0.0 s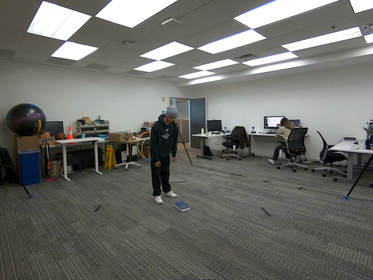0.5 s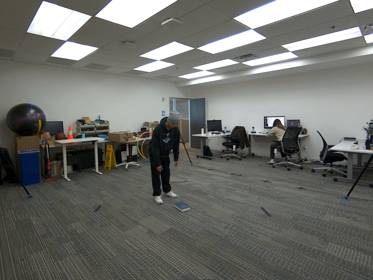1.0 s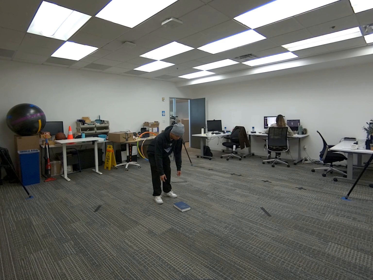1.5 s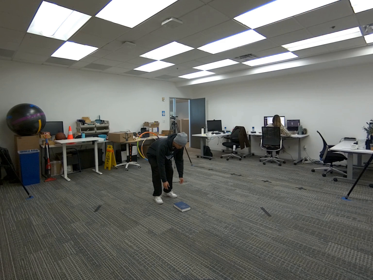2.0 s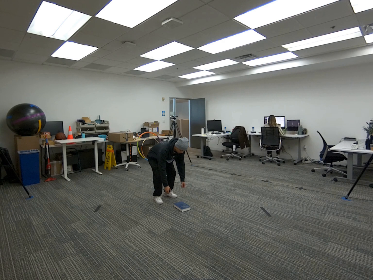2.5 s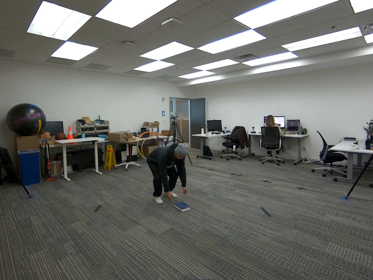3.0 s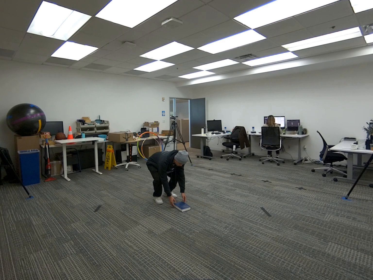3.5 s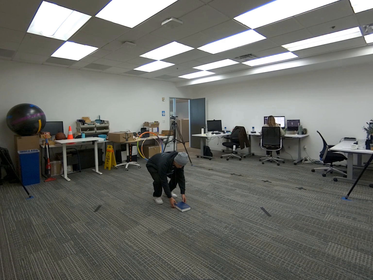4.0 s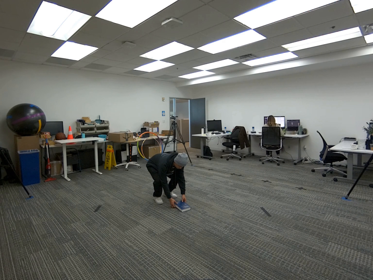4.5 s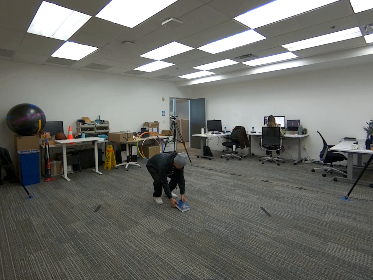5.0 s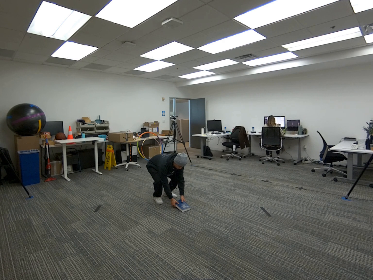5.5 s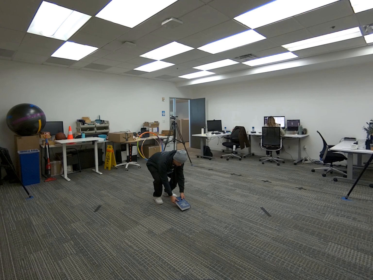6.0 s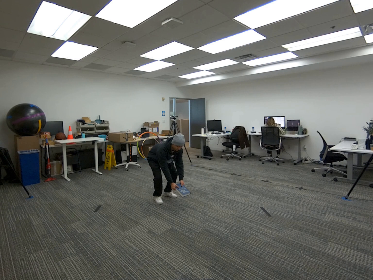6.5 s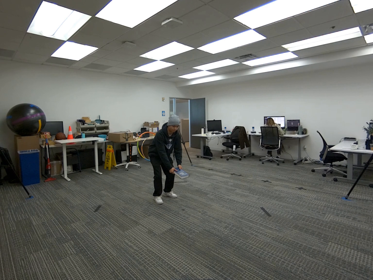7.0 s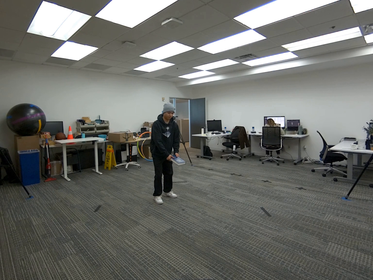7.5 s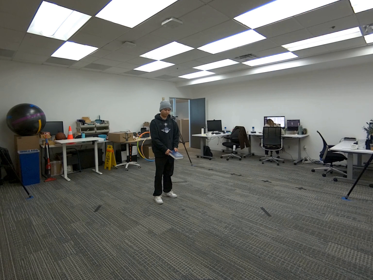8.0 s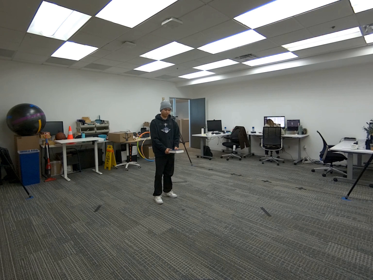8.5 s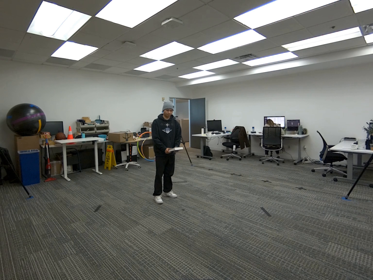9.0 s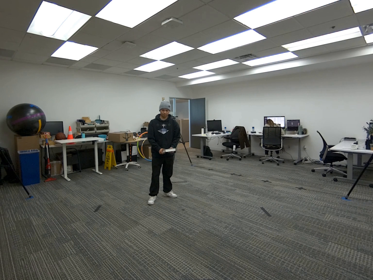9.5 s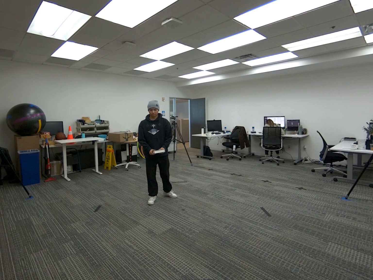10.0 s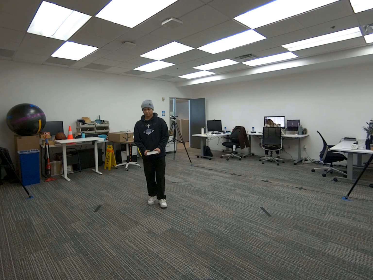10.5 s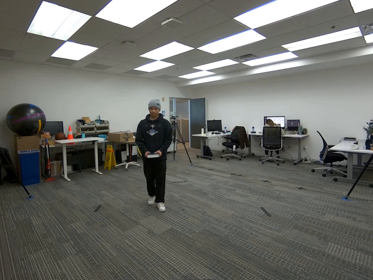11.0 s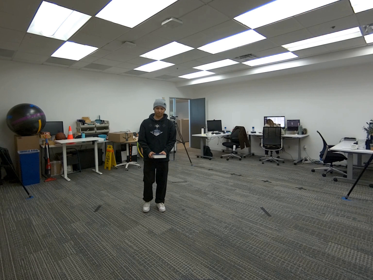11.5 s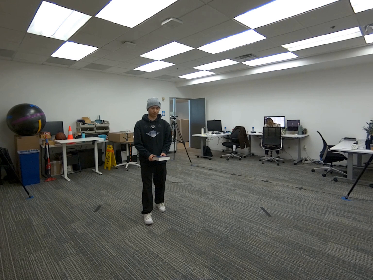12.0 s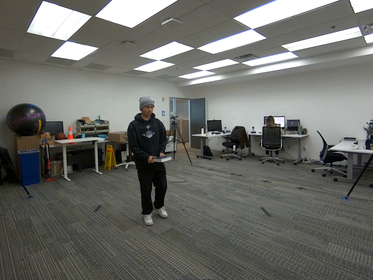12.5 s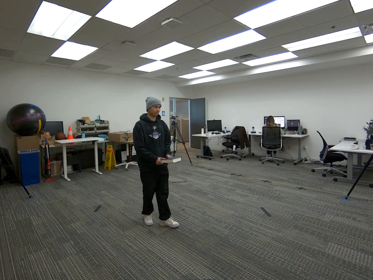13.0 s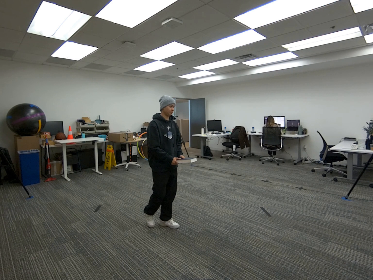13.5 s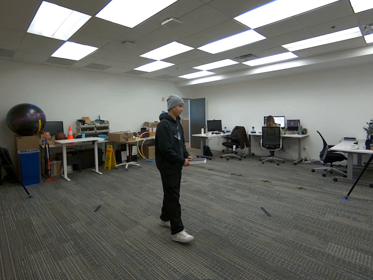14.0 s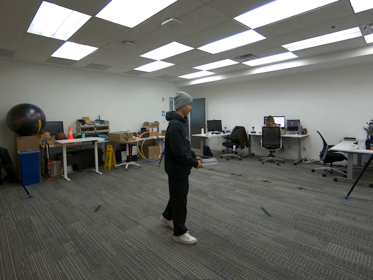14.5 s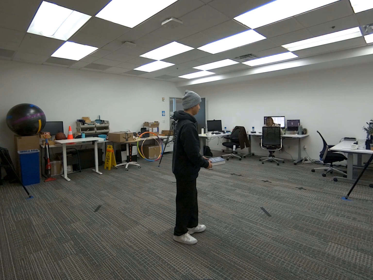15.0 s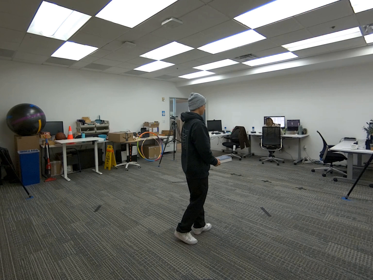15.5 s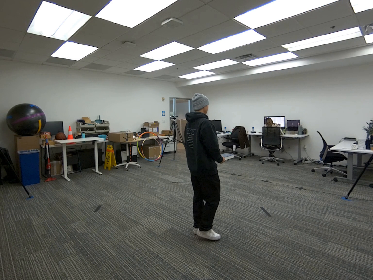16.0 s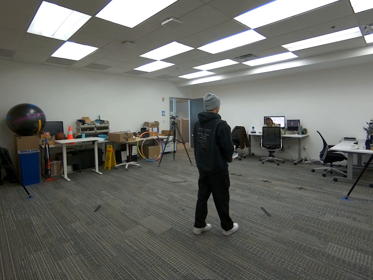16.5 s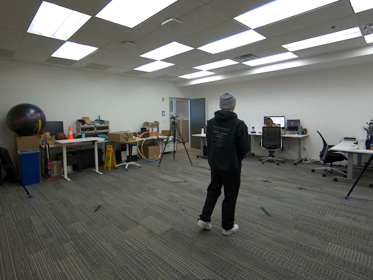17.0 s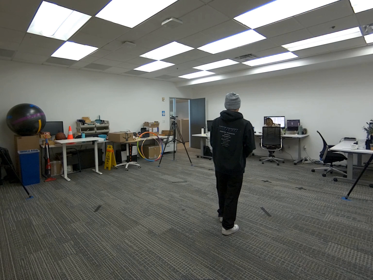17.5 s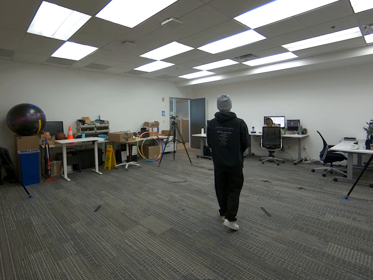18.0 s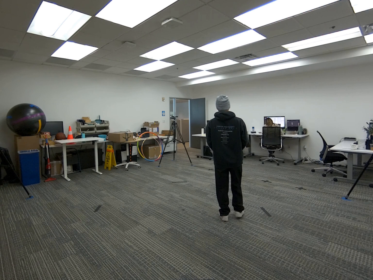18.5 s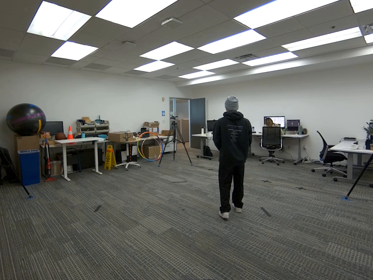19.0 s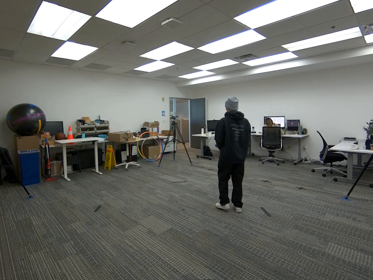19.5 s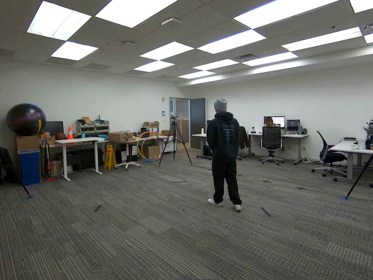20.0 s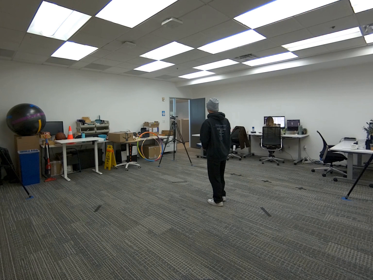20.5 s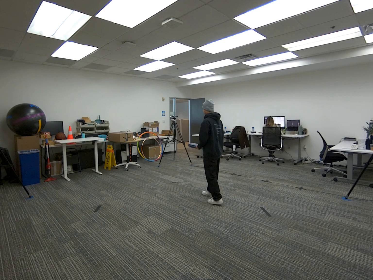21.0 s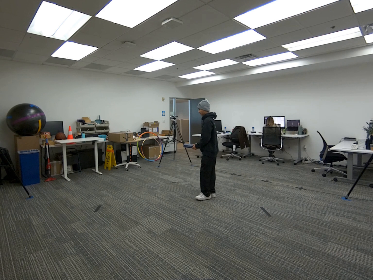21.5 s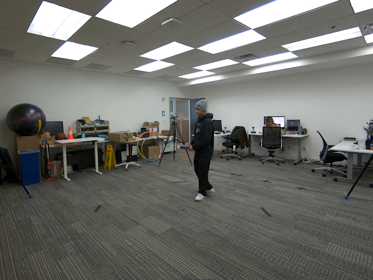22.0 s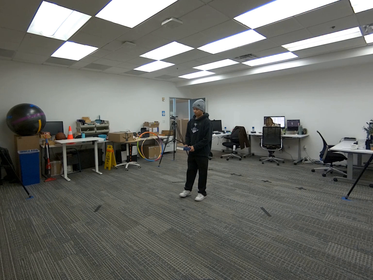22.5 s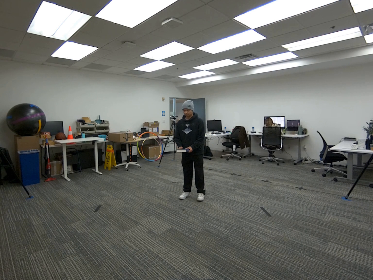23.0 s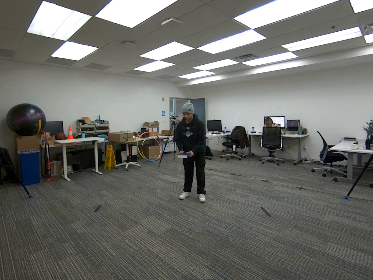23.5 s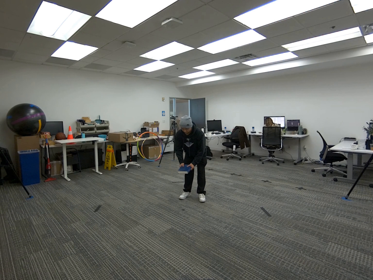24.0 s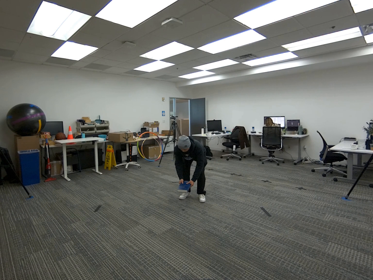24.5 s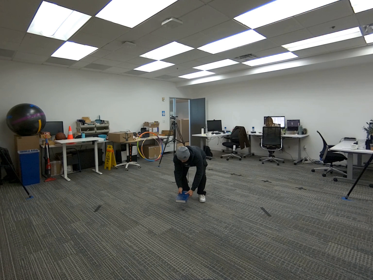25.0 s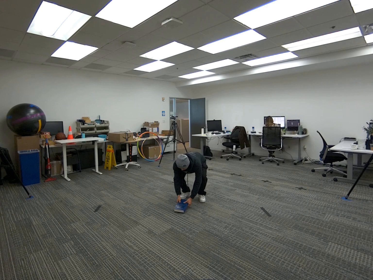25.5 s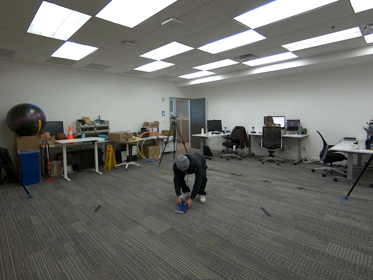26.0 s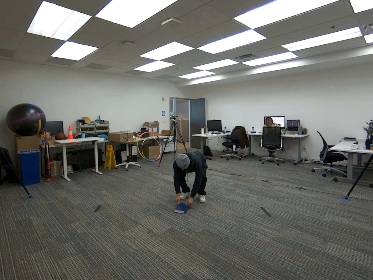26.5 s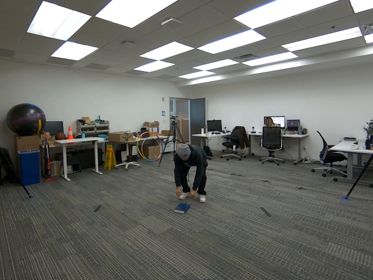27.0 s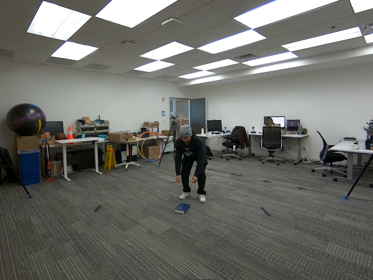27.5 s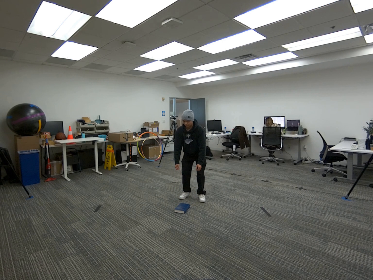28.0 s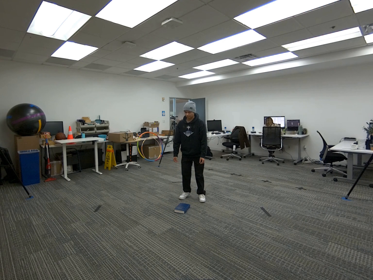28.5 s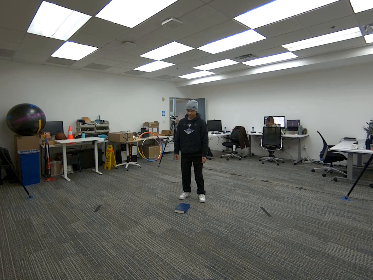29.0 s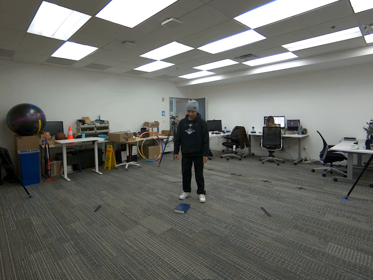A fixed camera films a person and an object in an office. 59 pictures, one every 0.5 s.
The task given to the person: Pick up the dark blue book from the ground, walk around and place the book back to the ground.
